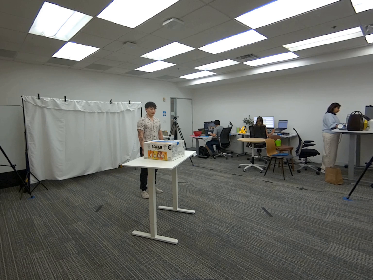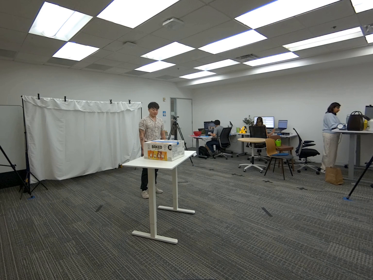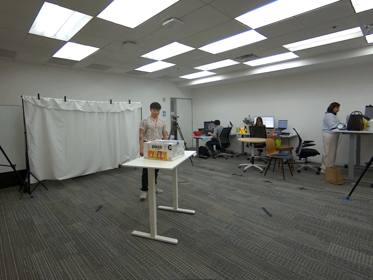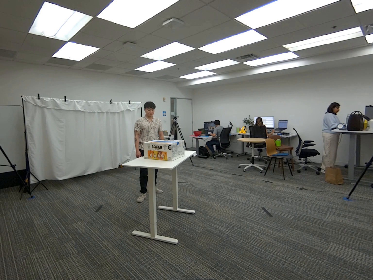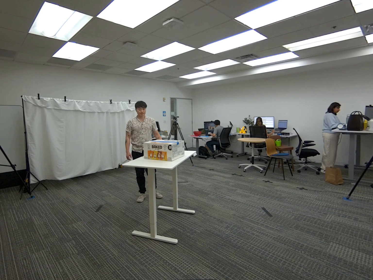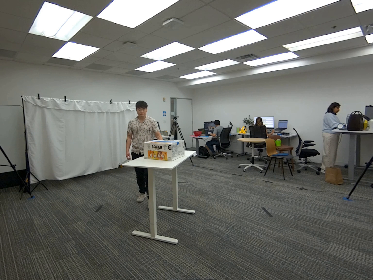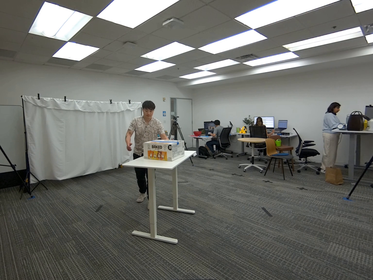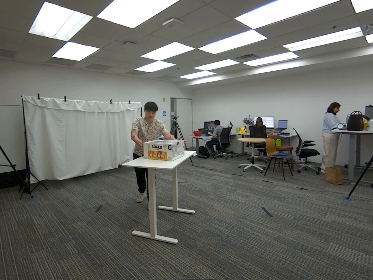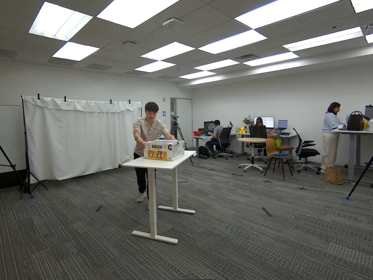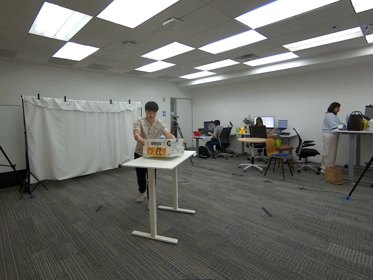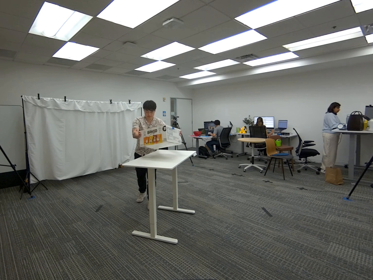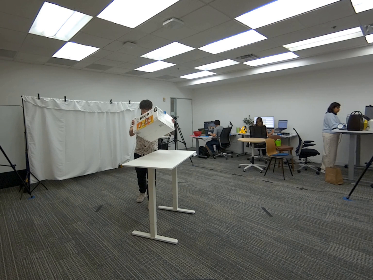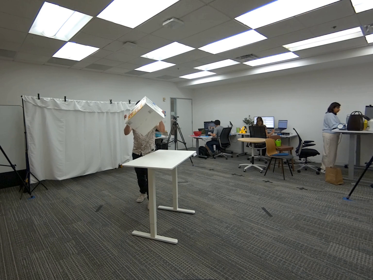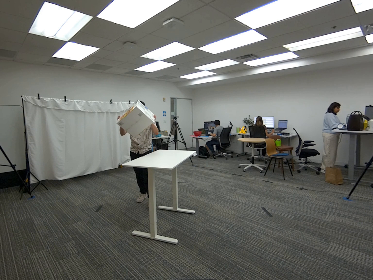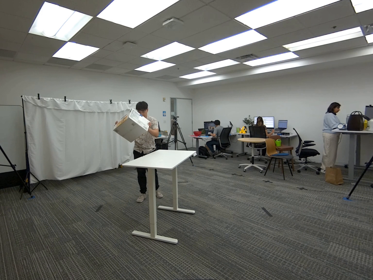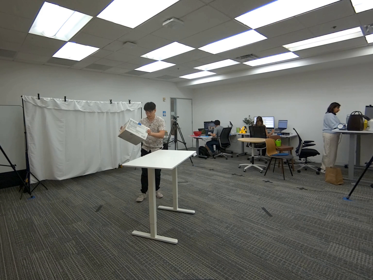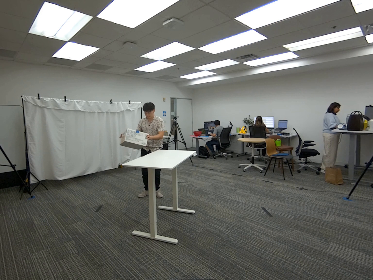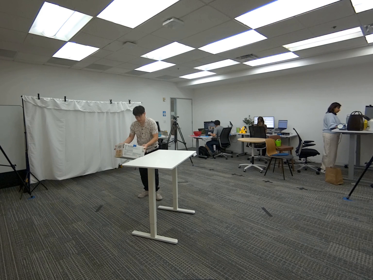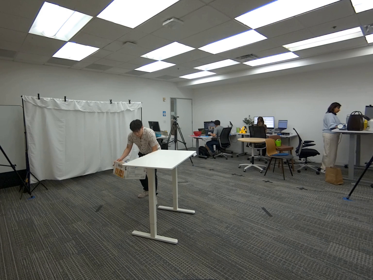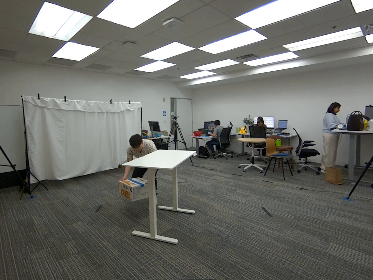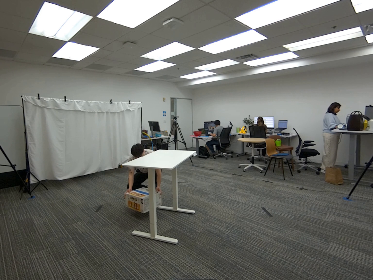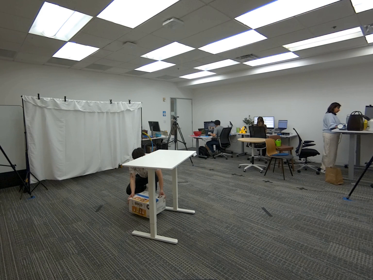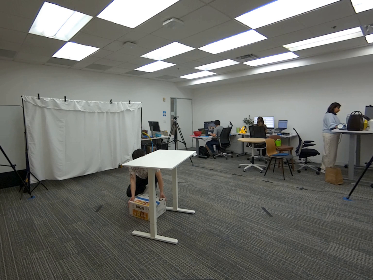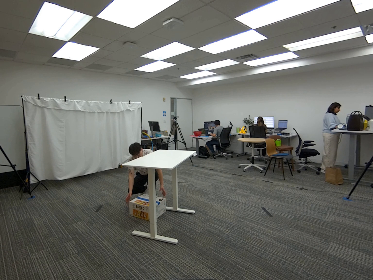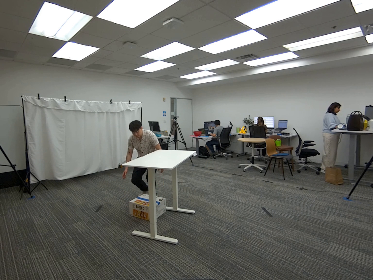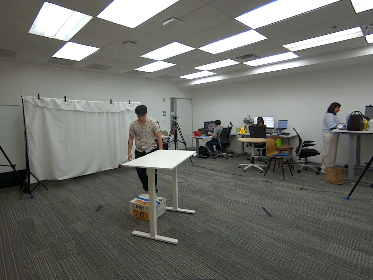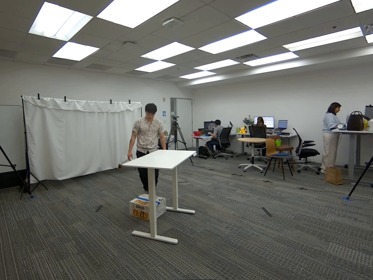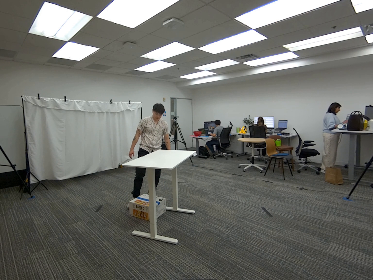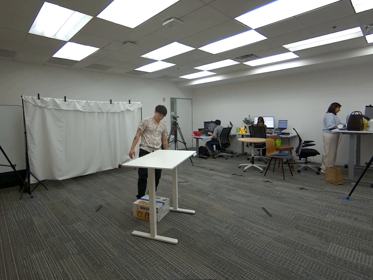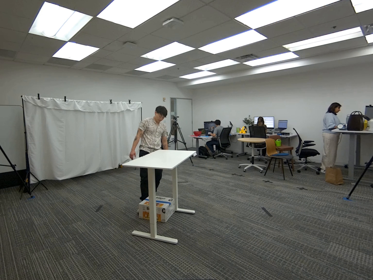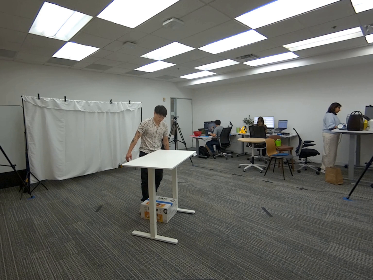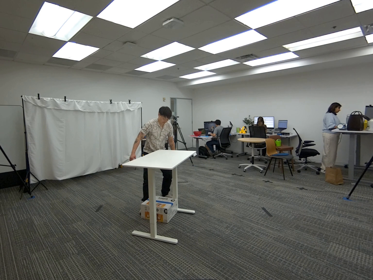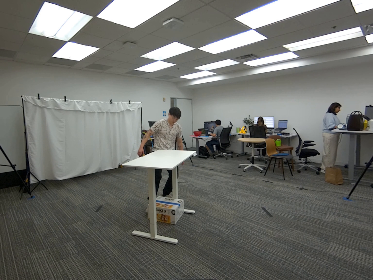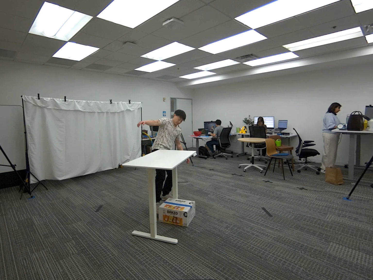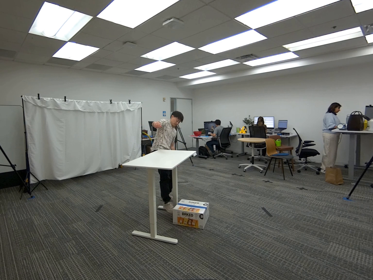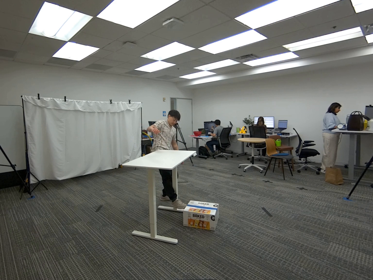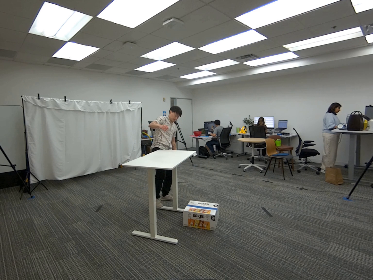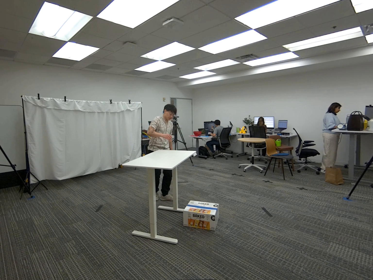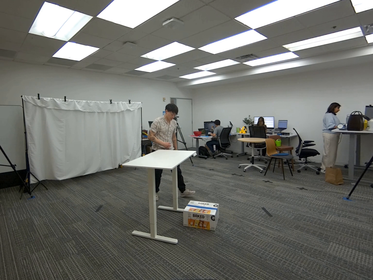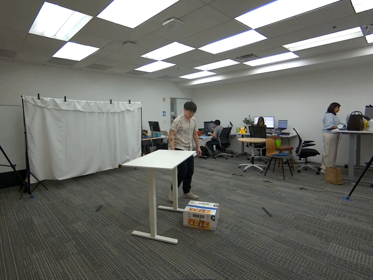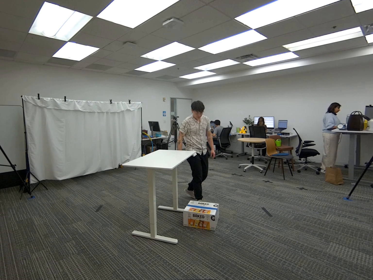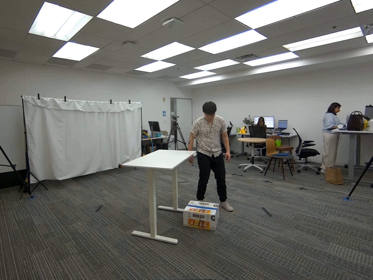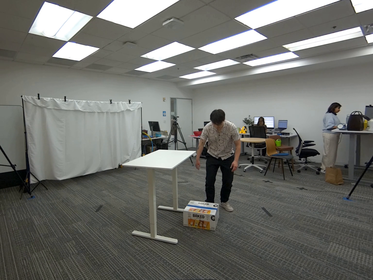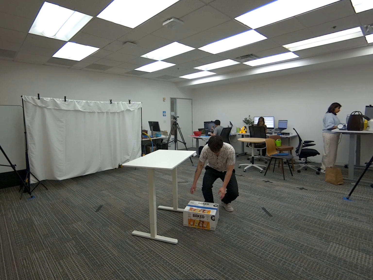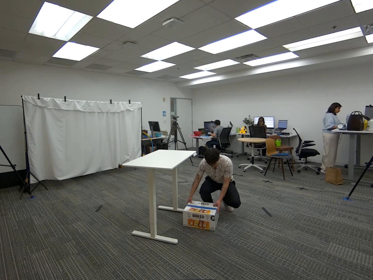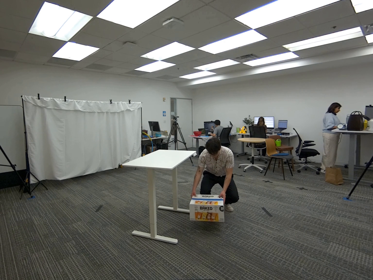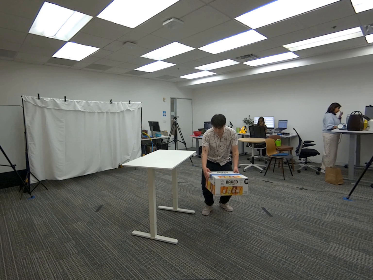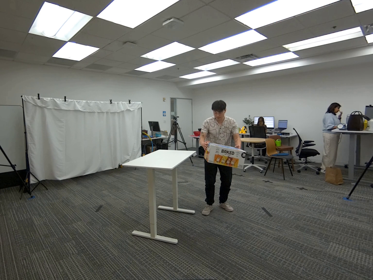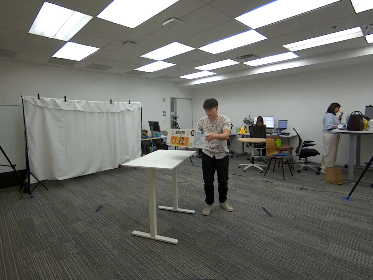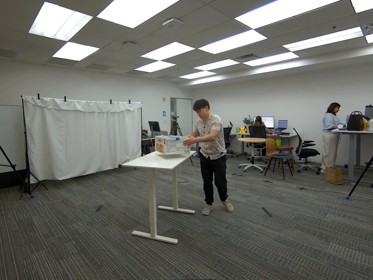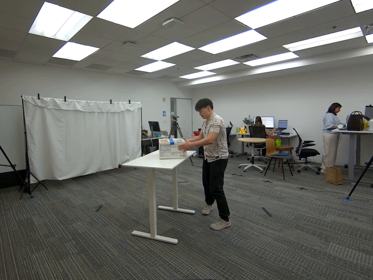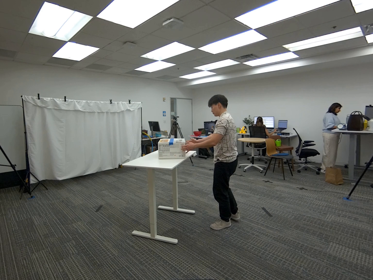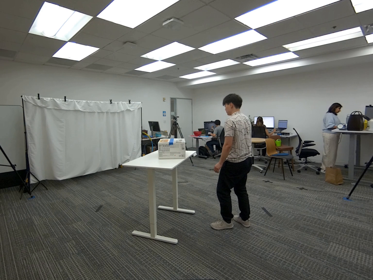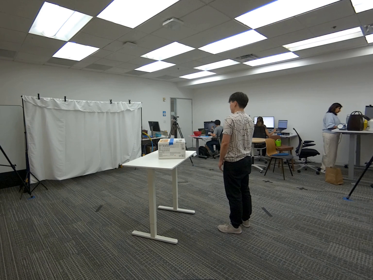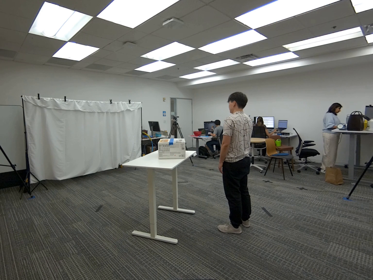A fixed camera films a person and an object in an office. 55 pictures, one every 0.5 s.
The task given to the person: Walk over to the snack box on the white desk. Put the snack box on the ground and use any foot to push the snack box through the desk. Put the box on the desk when finished.
